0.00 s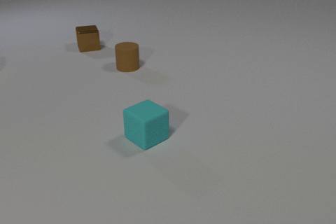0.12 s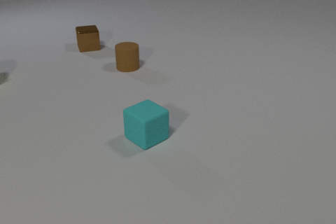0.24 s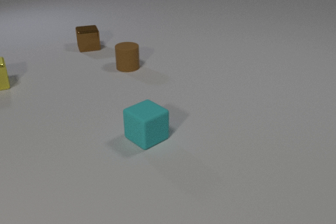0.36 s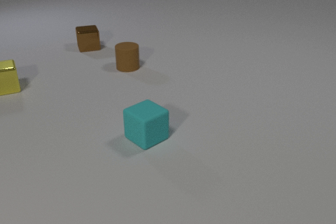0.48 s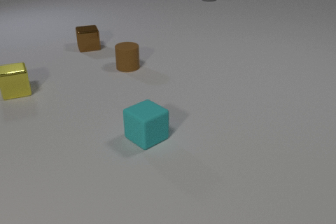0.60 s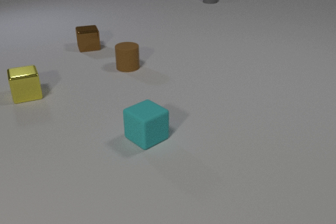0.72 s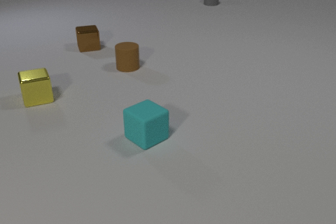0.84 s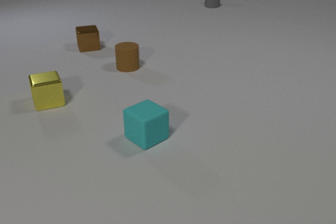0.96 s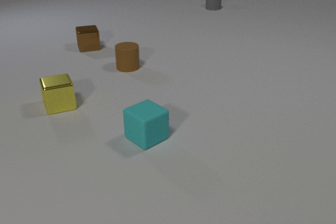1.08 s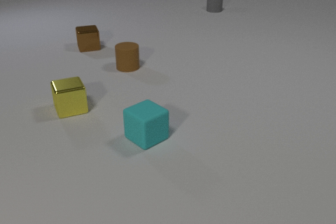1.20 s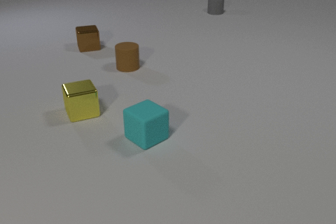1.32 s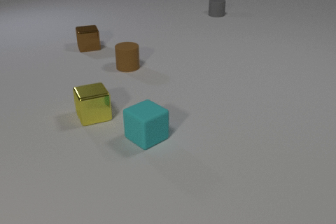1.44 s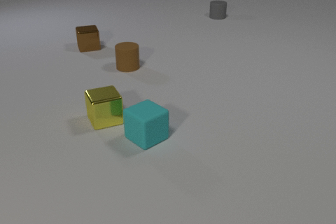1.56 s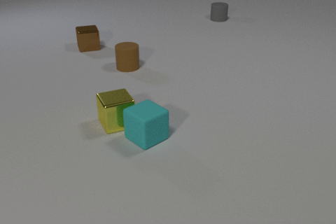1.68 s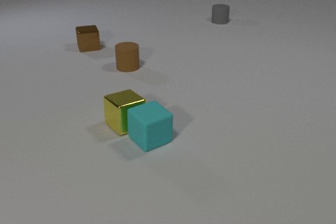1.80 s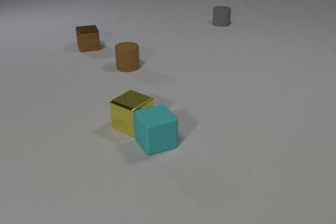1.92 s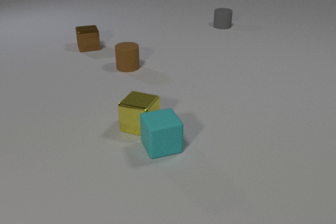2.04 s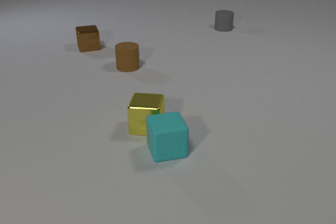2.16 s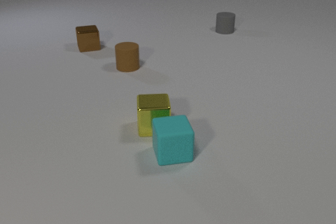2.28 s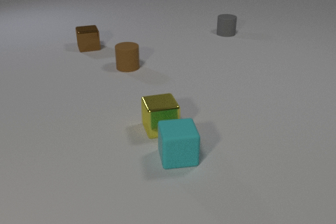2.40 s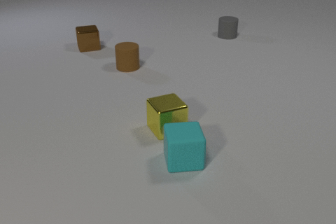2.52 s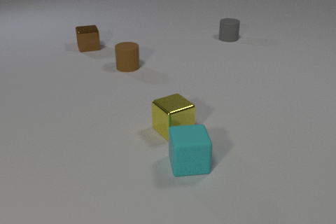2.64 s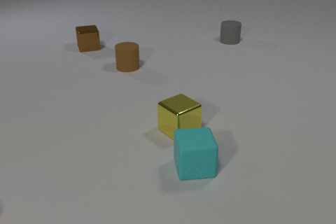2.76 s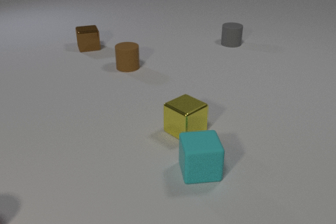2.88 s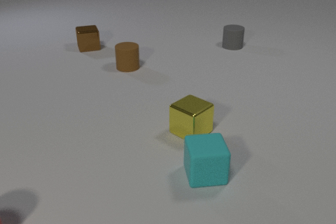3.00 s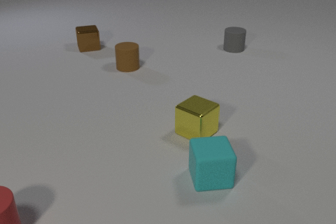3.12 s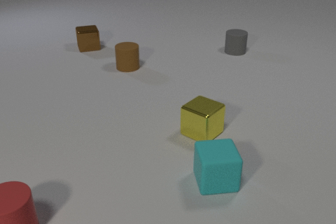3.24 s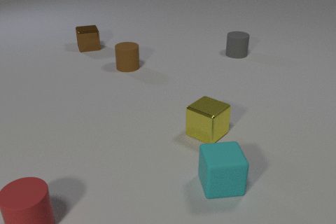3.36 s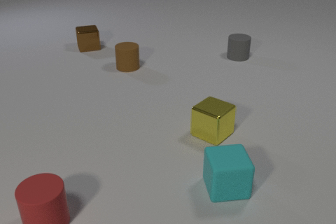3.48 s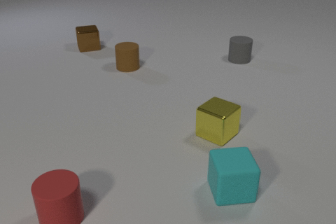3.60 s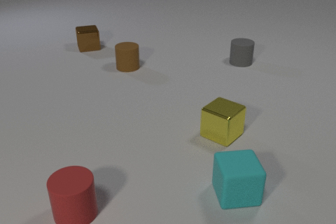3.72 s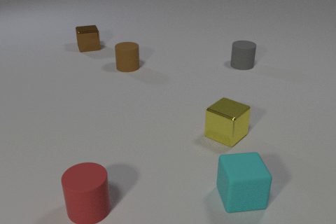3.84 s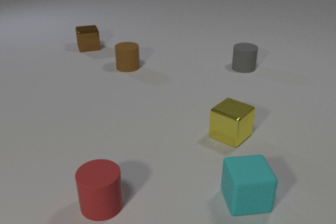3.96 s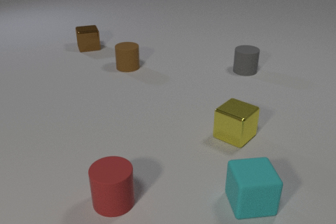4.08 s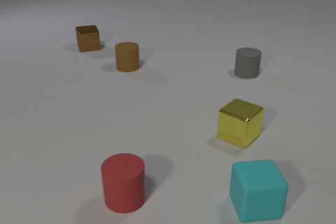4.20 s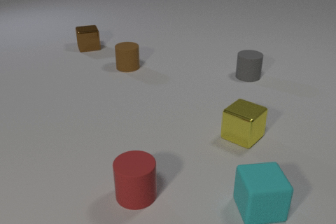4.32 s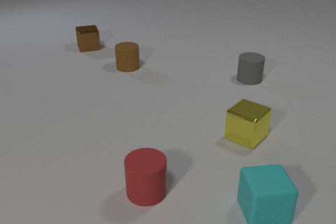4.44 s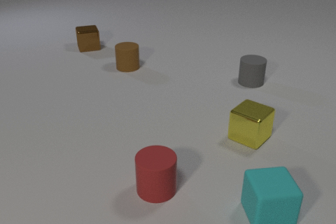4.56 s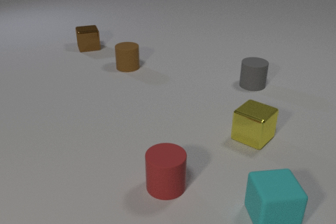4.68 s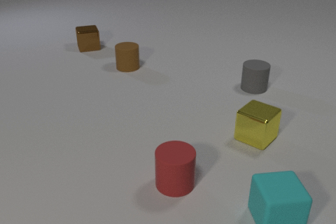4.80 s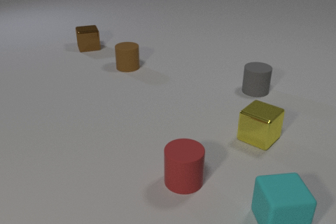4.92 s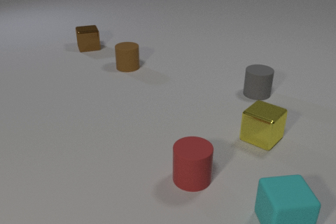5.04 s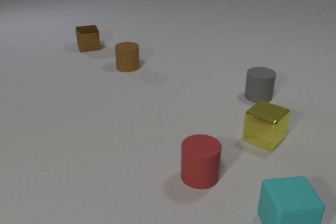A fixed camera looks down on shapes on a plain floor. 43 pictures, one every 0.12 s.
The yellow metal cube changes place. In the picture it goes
to the right.
The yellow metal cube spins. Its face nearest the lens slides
to the right.
0.00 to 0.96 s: The yellow metal cube comes in at the left edge, slides toward the camera and to the right. The gray rubber cylinder comes in at the top edge, slides toward the camera.
0.96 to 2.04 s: The yellow metal cube slides to the right and toward the camera, spins so that its near face slides to the right, counterclockwise seen from above. The cyan rubber cube slides toward the camera and to the right, spins so that its near face slides to the left, clockwise seen from above. The gray rubber cylinder slides toward the camera. The yellow metal cube and the cyan rubber cube collide.
2.04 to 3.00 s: The yellow metal cube slides to the right, spins counterclockwise seen from above by about 60 degrees, its near face sliding to the right. The cyan rubber cube slides to the right and toward the camera. The gray rubber cylinder slides toward the camera. The red rubber cylinder comes in at the left edge, slides to the right.
3.00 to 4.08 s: The yellow metal cube slides to the right. The cyan rubber cube slides to the right and toward the camera. The gray rubber cylinder slides toward the camera. The red rubber cylinder slides to the right.
4.08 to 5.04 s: The yellow metal cube slides to the right. The cyan rubber cube slides to the right and toward the camera. The gray rubber cylinder slides toward the camera. The red rubber cylinder slides to the right and away from the camera.
Are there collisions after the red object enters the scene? no.
What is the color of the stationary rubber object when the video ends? brown.
What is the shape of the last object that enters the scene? cylinder.
